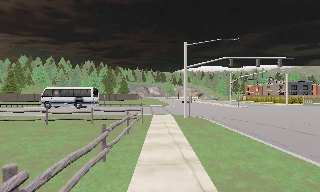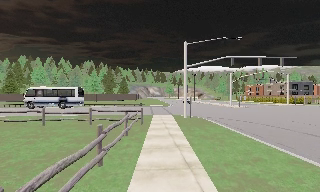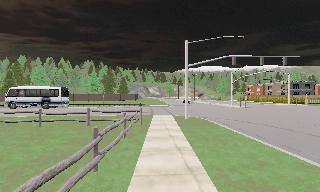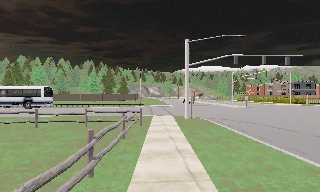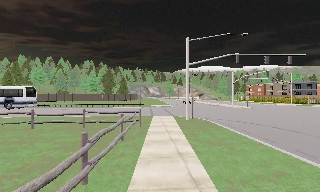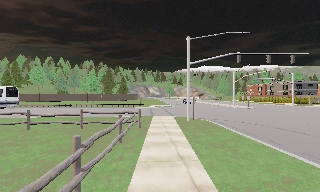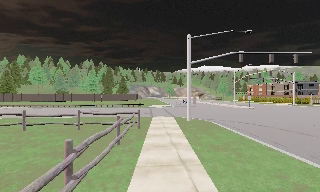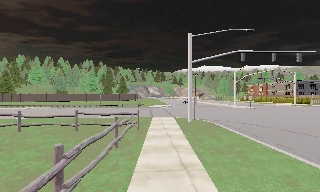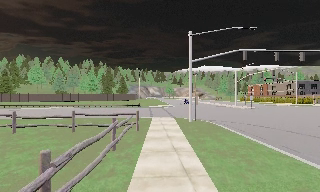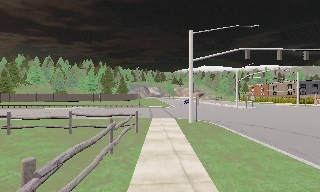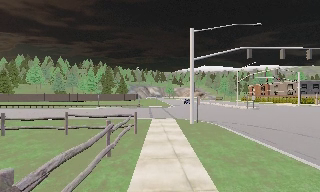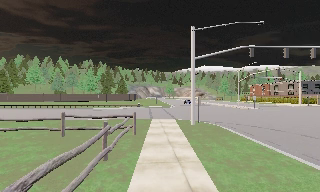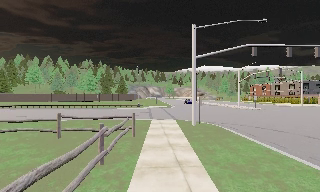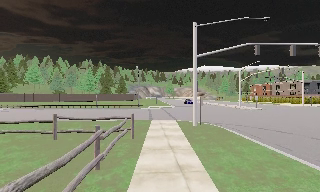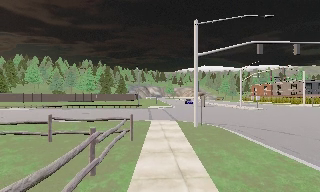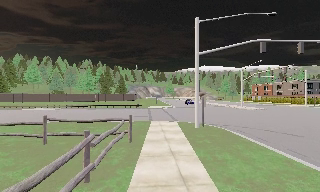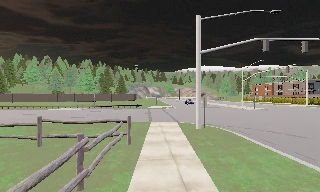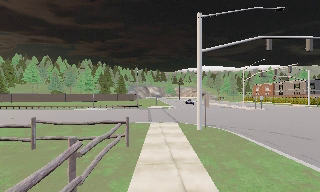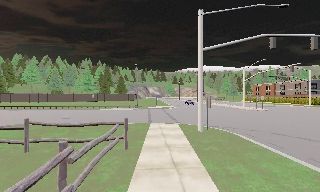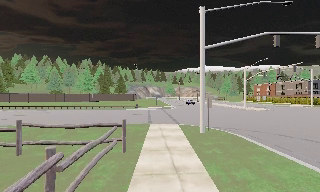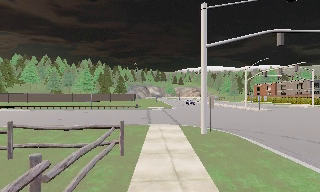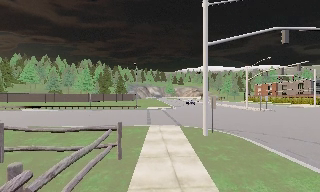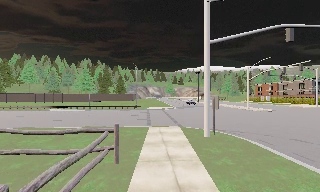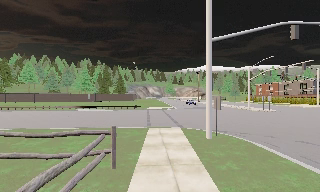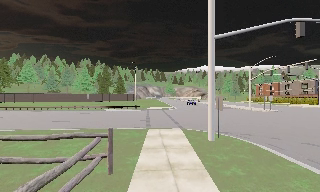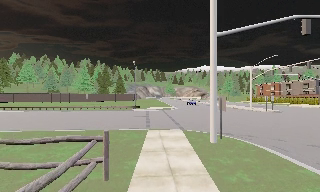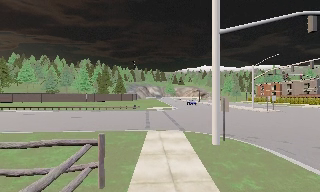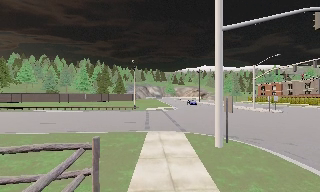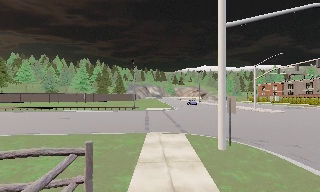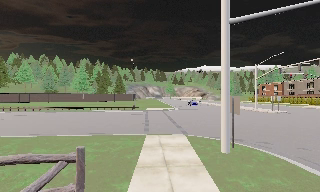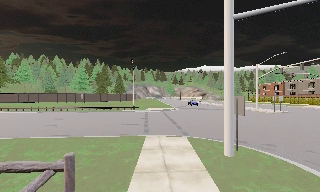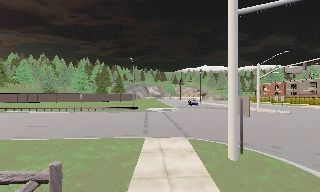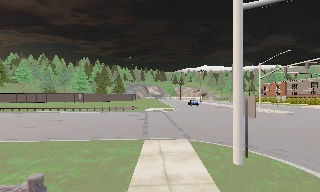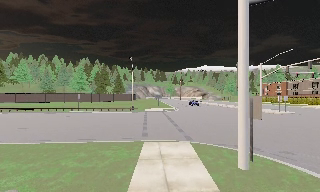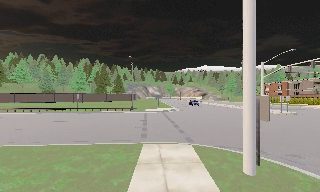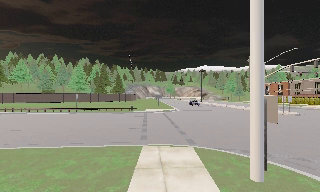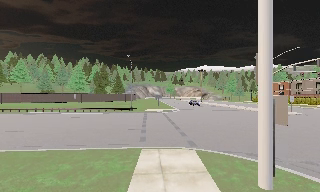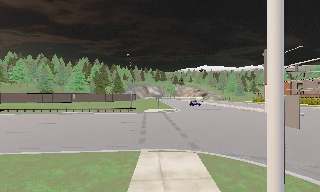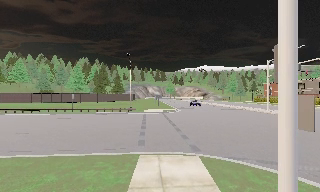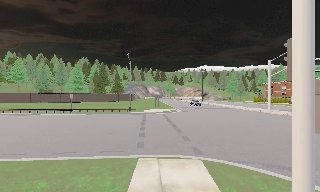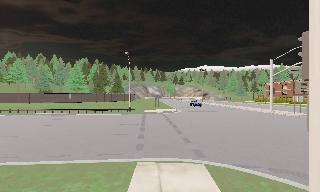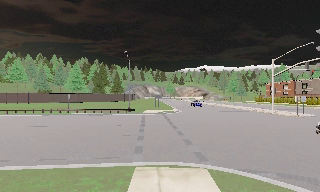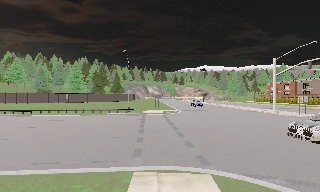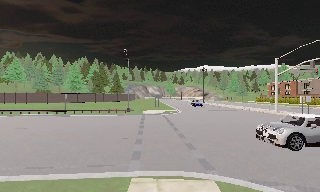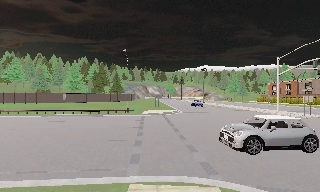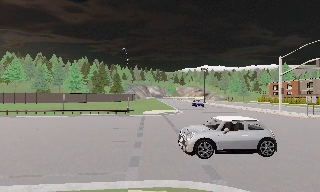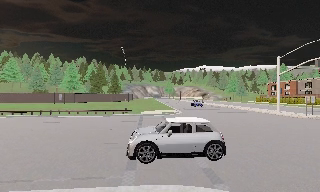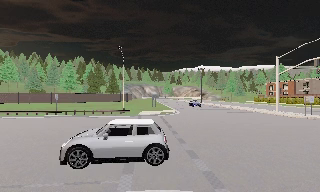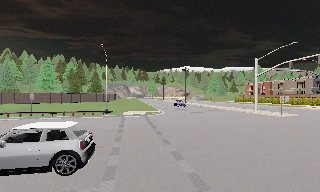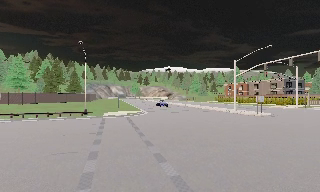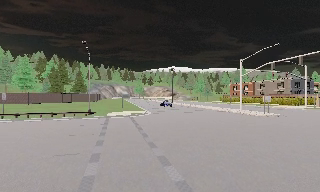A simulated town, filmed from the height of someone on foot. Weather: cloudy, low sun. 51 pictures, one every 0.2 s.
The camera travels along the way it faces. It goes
forward.
0.0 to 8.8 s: The camera travels forward, about 15 m, so what stands in front looms larger.
8.8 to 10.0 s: The scene slides to the left, as the camera pans about 10 degrees to its right. It travels forward, about 1.5 m, so what stands in front looms larger.
The film runs forward here.
